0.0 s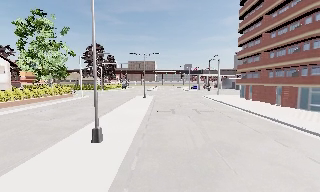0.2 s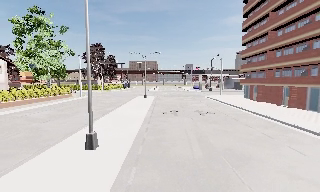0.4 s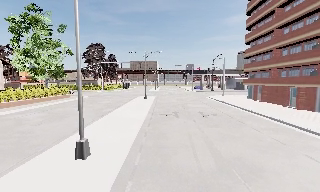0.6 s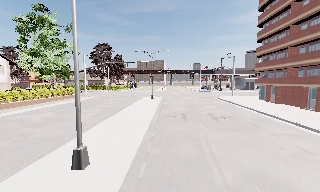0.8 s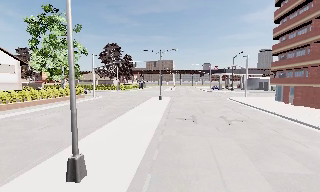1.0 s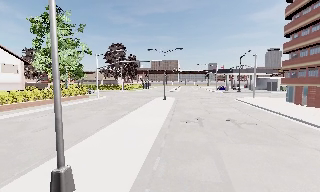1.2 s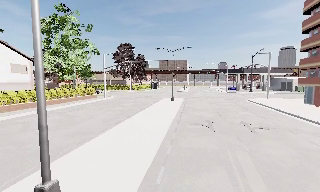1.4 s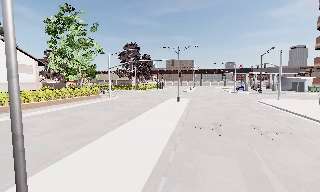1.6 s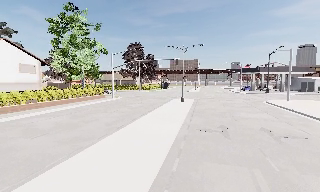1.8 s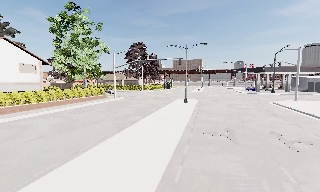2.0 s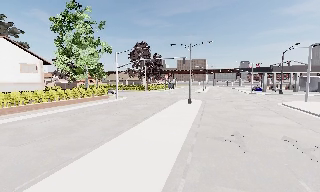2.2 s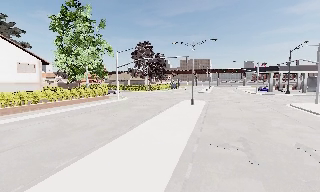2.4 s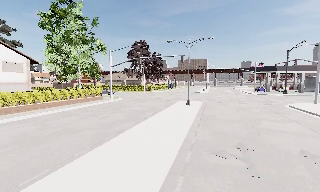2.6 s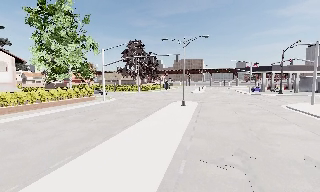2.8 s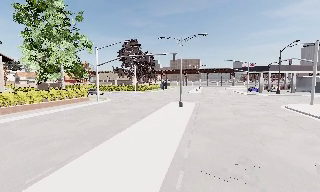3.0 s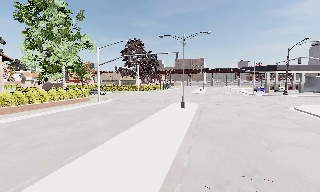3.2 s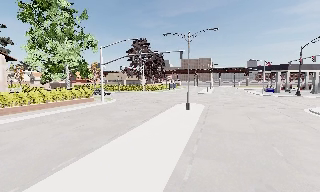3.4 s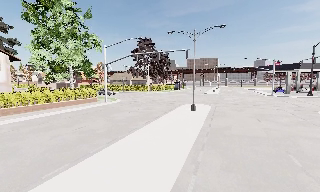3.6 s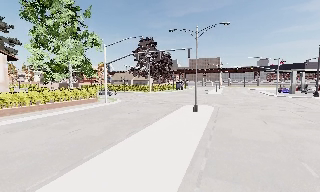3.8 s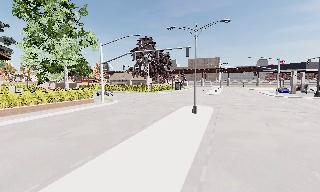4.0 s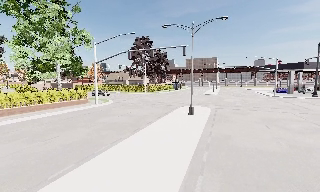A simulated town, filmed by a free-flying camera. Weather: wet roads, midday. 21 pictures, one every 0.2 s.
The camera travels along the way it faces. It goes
forward.
0.0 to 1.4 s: The scene slides to the right, as the camera pans about 15 degrees to its left. It travels forward, about 6 m, so what stands in front looms larger.
1.4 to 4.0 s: The camera travels forward, about 10 m, so what stands in front looms larger.
The film runs forward here.
